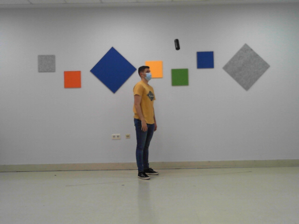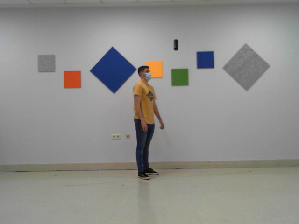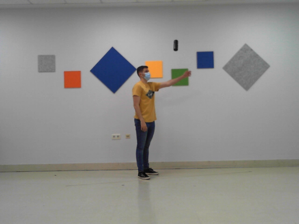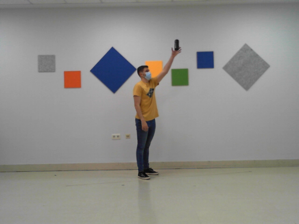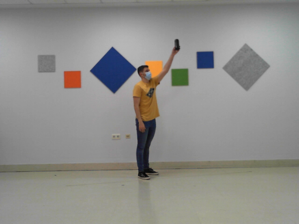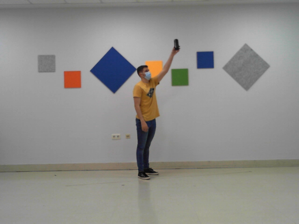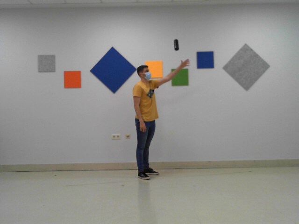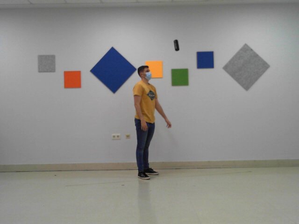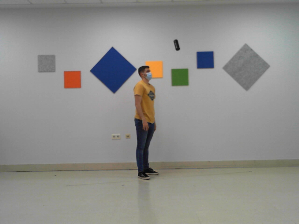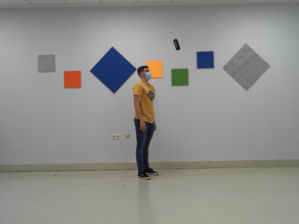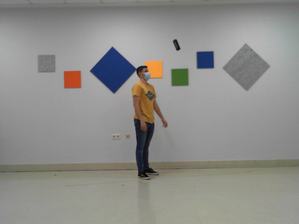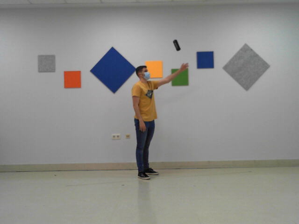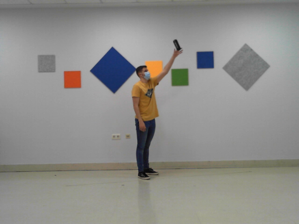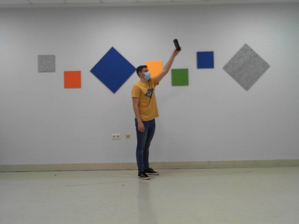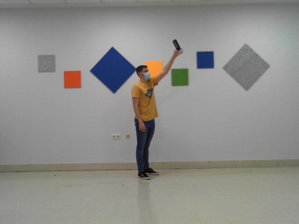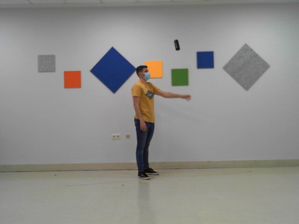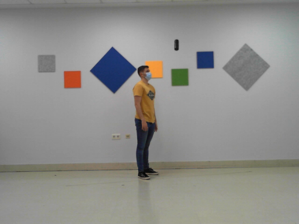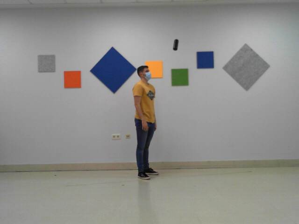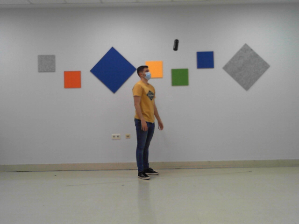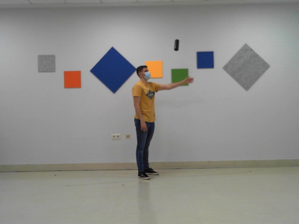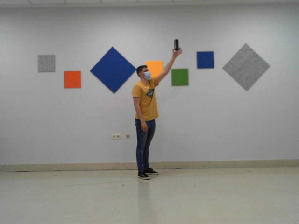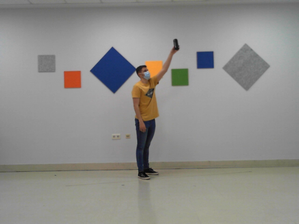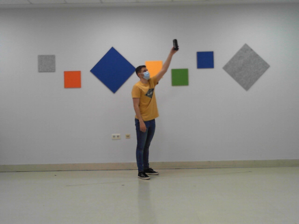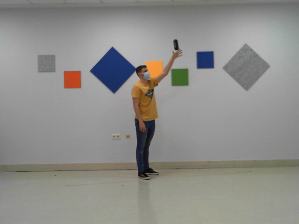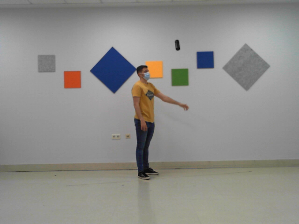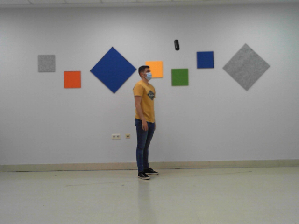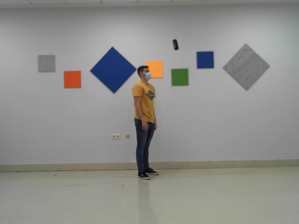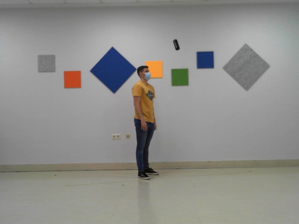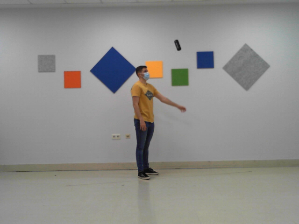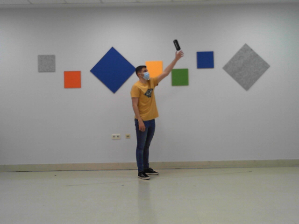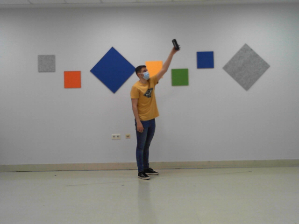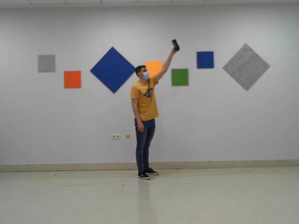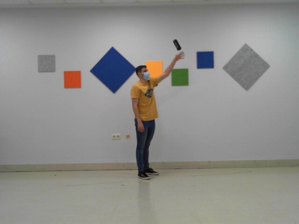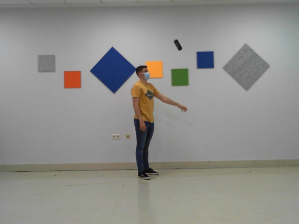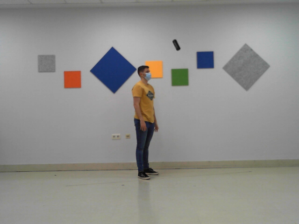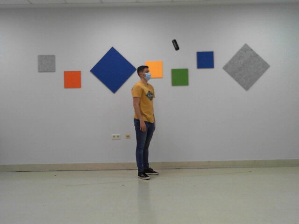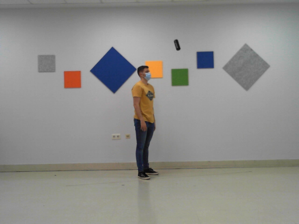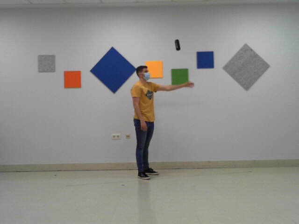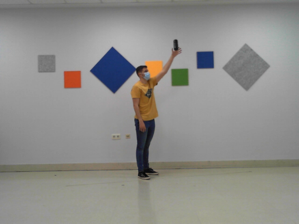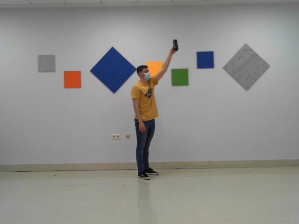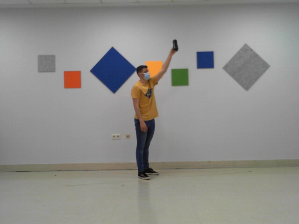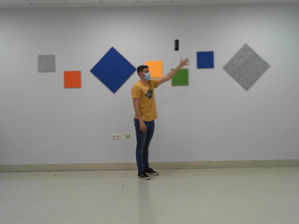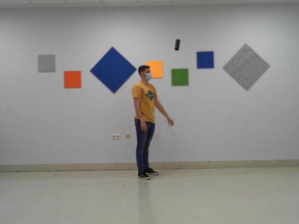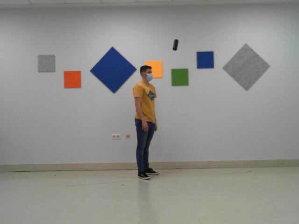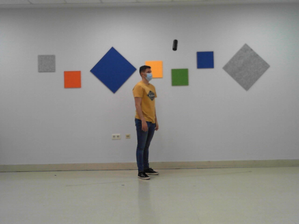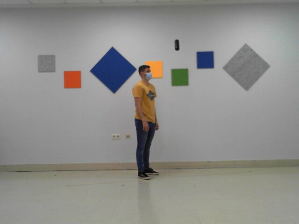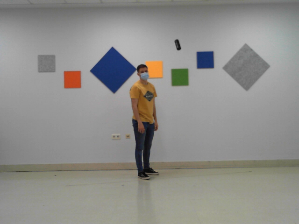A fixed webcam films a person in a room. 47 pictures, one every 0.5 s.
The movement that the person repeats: Reach up for a bottle in a high position, left hand.
